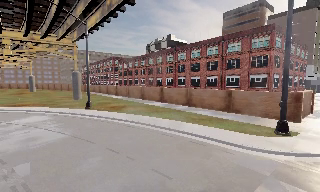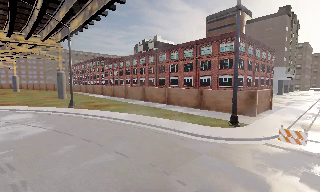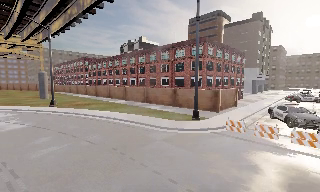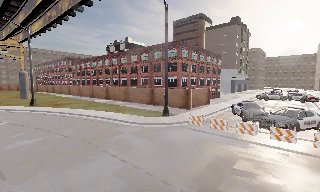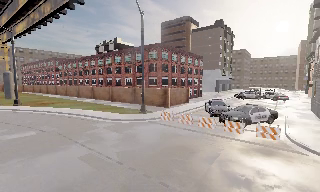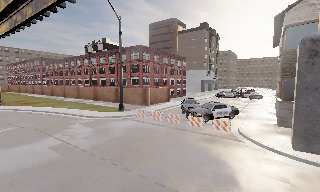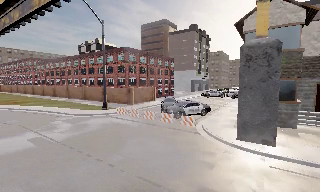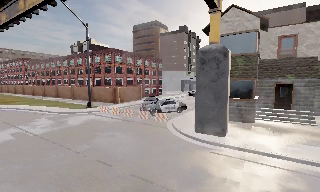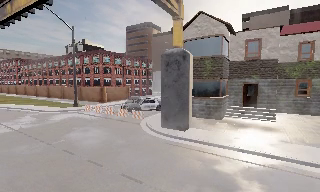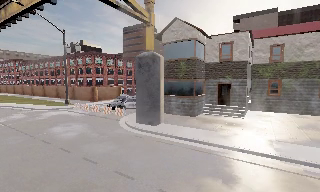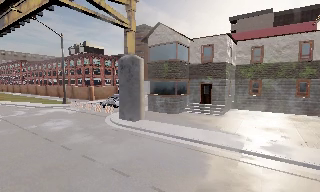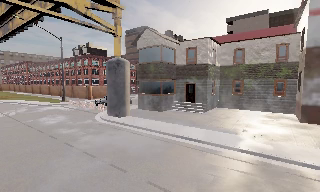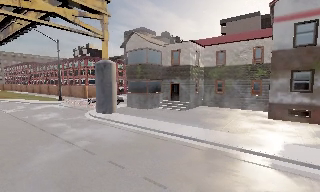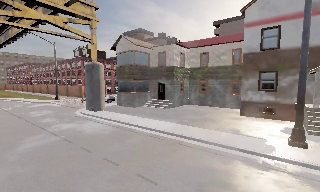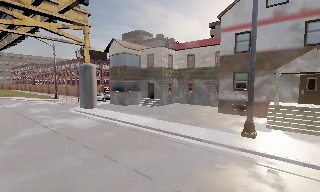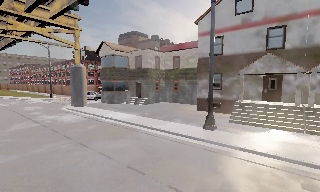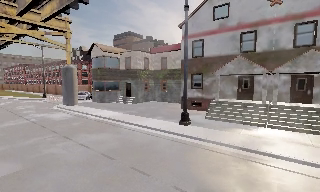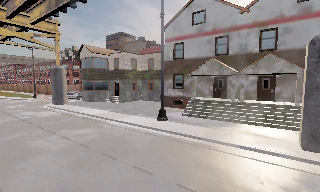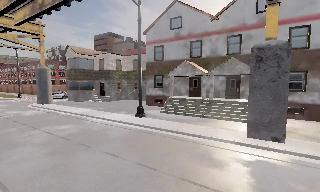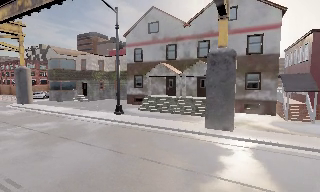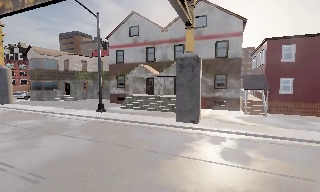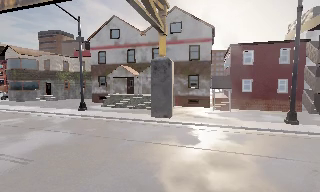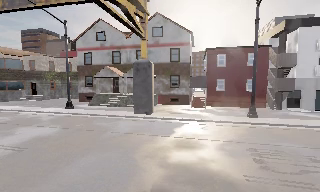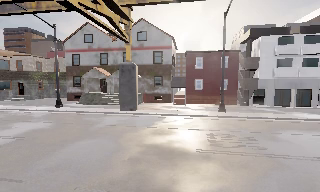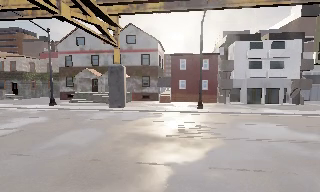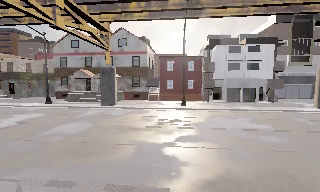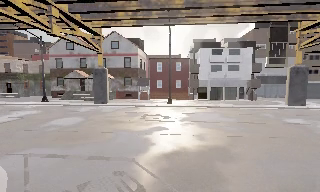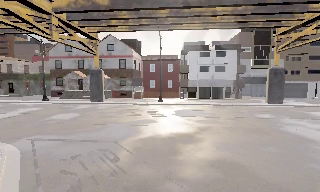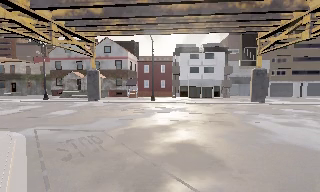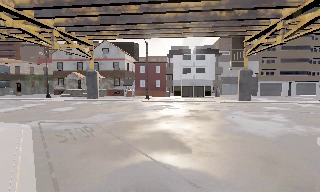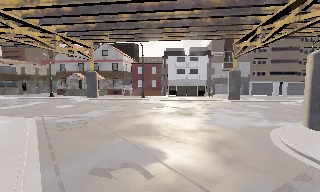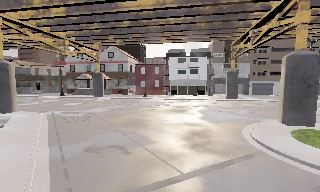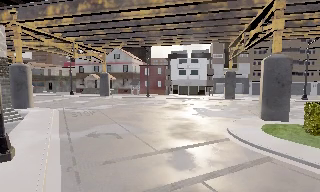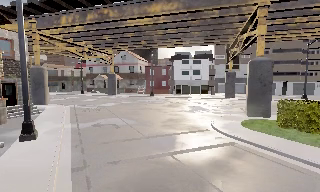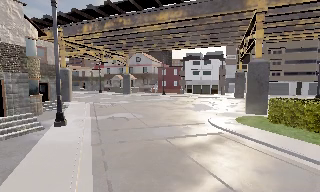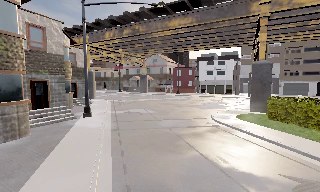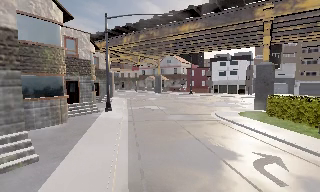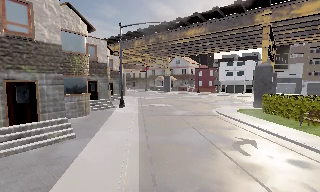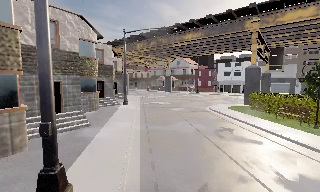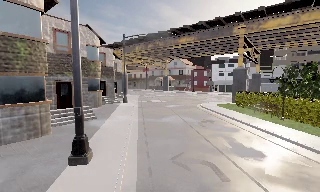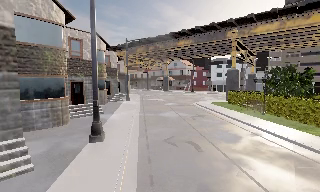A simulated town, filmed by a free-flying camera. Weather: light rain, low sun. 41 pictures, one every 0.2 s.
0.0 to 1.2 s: The camera swings to its right by about 15 degrees, and the scene slides to the left. It travels to its right and backward, about 13 m, so close, fixed things drift to the left.
1.2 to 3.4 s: The camera travels to its right and backward, about 25 m, so close, fixed things drift to the left.
3.4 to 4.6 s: The camera pans to its right, which is clockwise from overhead, by about 25 degrees. It travels backward and to its right, about 11 m, so what stands in front gets smaller.
4.6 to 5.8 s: The camera travels backward and to its right, about 15 m, so what stands in front gets smaller.
5.8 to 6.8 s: The camera pans to its left, which is counterclockwise from overhead, by about 15 degrees. It travels backward and to its right, about 12 m, so what stands in front gets smaller.
6.8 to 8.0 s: The camera pans to its left, which is counterclockwise from overhead, by about 15 degrees. It travels backward, about 14 m, so what stands in front gets smaller.
The film runs backward here.
